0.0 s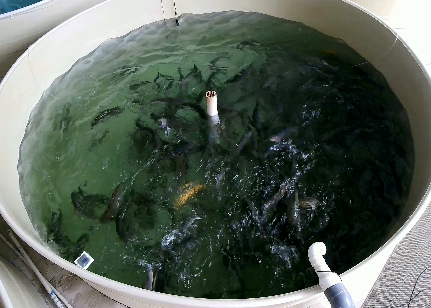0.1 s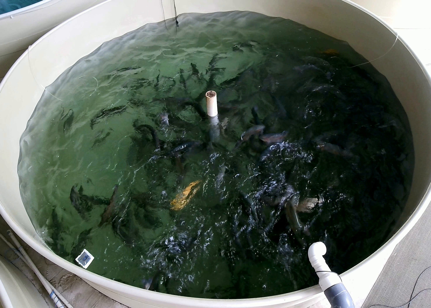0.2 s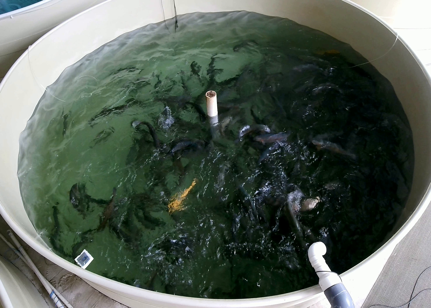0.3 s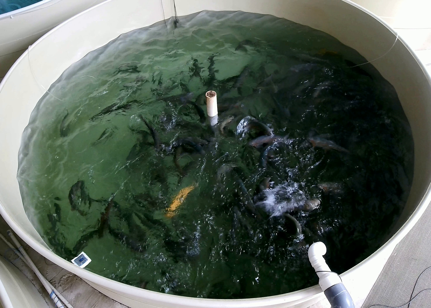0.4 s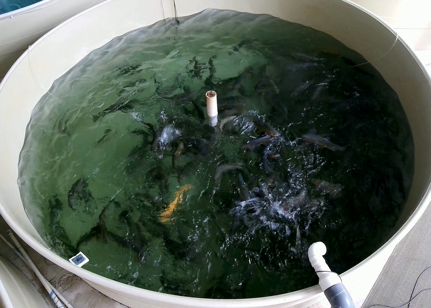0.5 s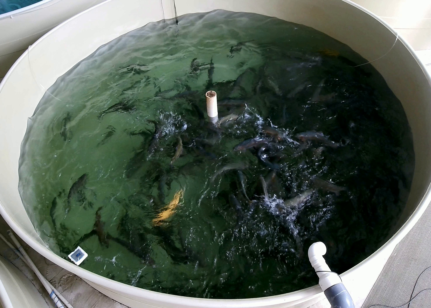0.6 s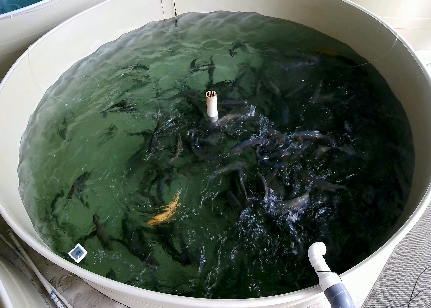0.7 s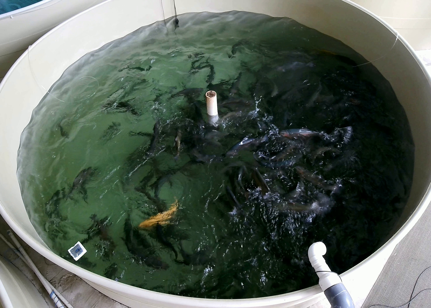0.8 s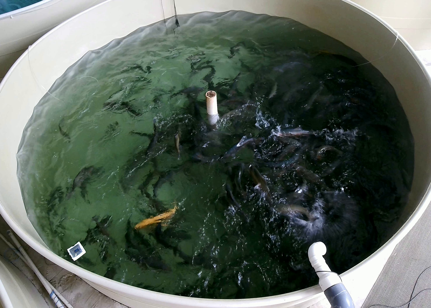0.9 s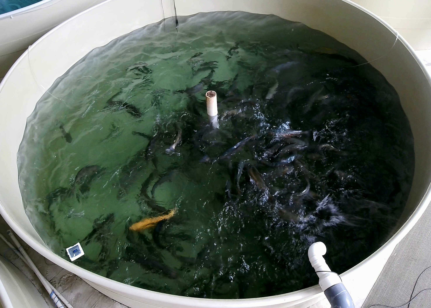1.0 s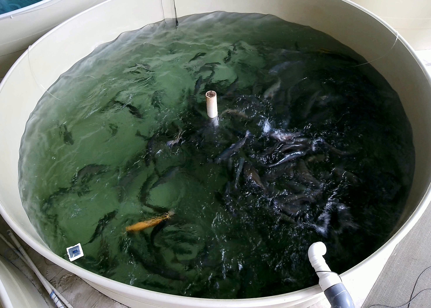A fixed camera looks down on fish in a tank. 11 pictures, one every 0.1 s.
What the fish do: Strong feeding.
